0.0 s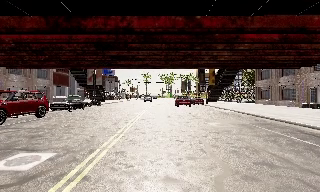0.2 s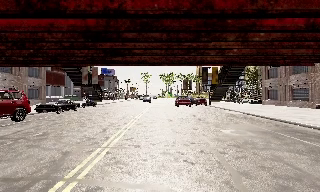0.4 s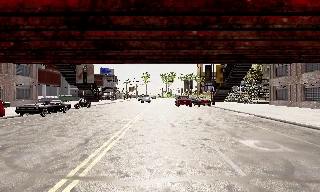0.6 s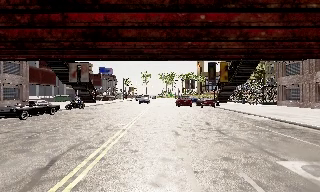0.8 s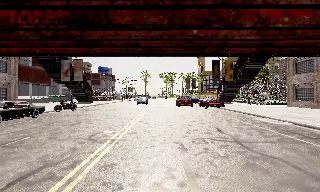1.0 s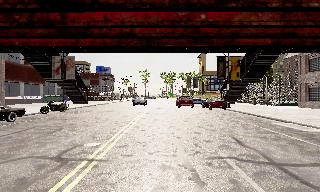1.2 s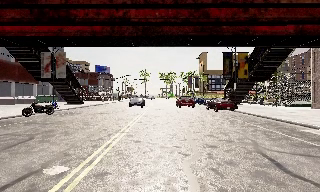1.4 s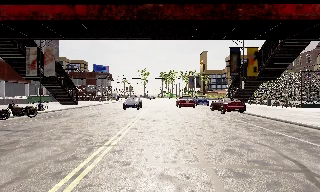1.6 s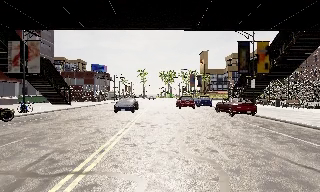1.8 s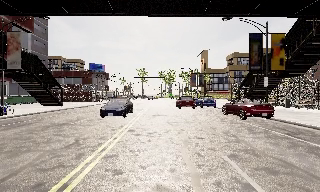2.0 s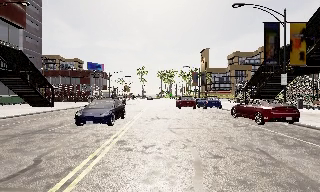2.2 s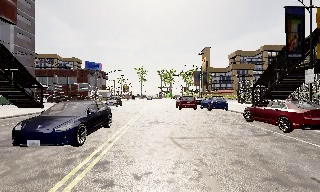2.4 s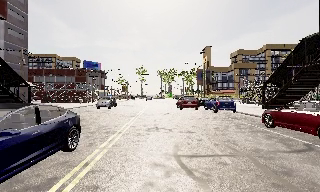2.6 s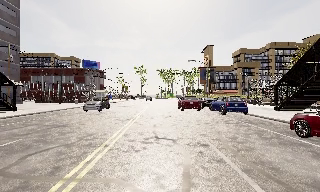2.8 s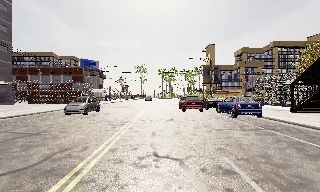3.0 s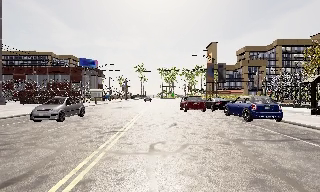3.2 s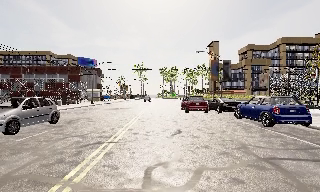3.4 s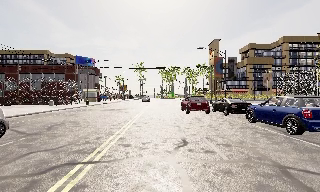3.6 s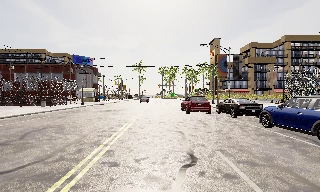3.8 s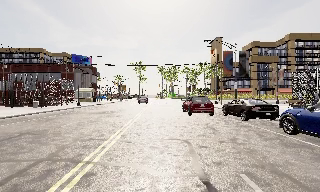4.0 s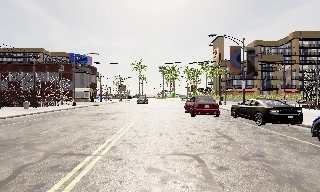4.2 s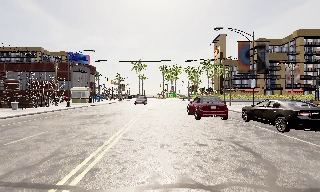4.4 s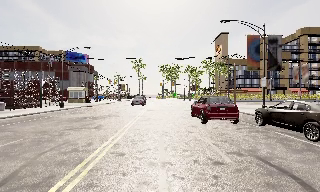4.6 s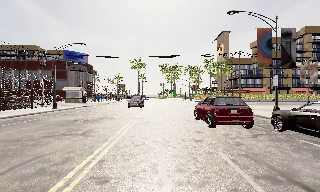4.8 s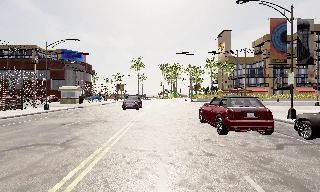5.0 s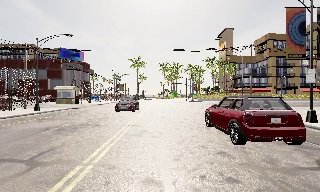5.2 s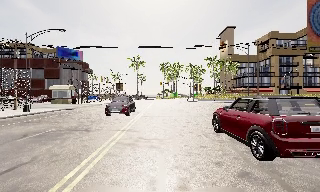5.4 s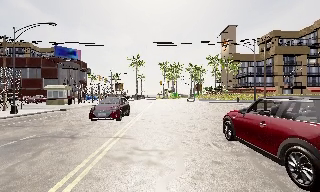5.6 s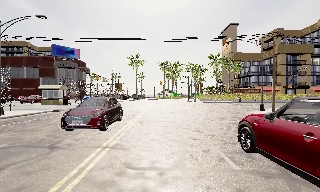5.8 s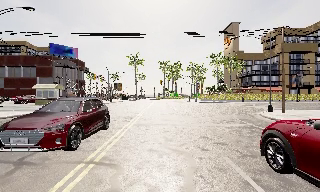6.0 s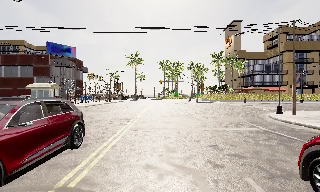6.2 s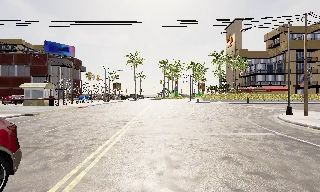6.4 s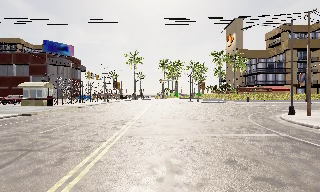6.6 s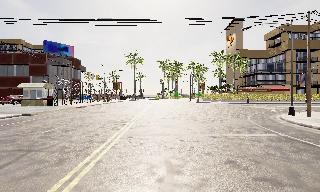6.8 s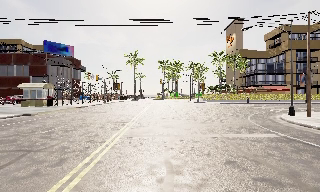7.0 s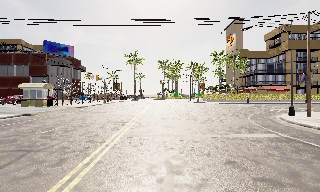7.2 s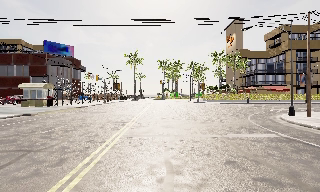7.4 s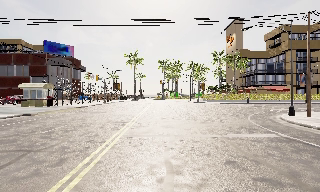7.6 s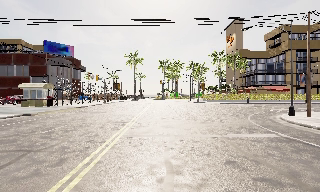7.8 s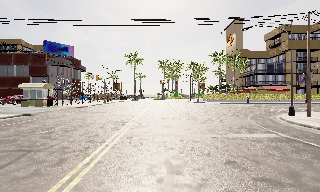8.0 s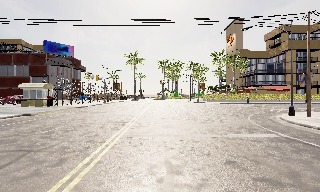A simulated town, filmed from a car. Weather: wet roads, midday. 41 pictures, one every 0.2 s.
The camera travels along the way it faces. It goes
forward.
0.0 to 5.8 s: The camera travels forward, about 50 m, so what stands in front looms larger.
5.8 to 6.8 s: The camera travels forward, about 2.5 m, so what stands in front looms larger. It loses speed.
6.8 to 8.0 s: The camera keeps its place and its aim.
The film runs forward here.
